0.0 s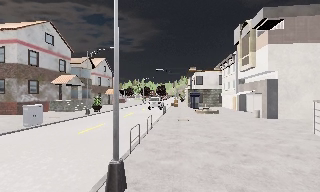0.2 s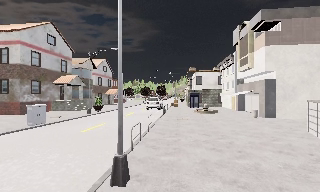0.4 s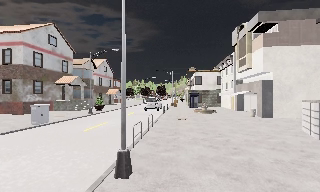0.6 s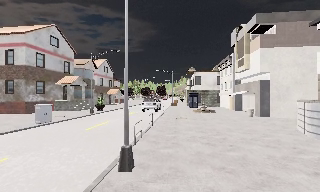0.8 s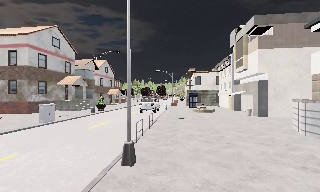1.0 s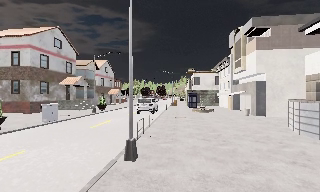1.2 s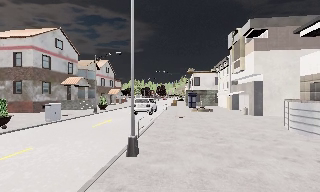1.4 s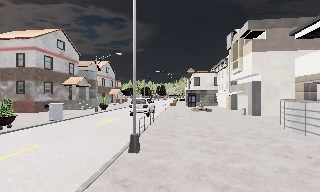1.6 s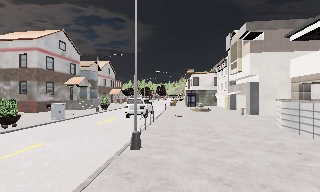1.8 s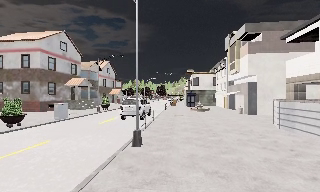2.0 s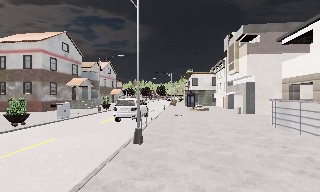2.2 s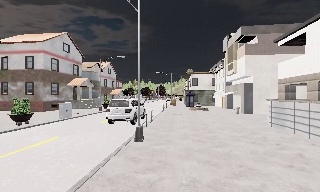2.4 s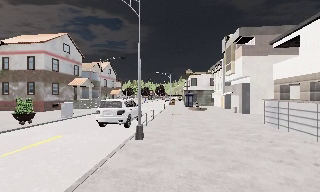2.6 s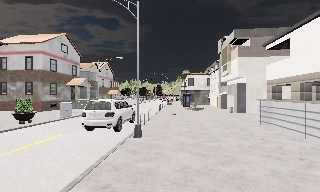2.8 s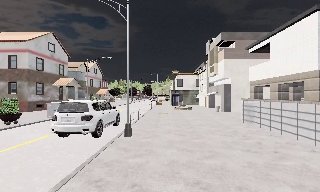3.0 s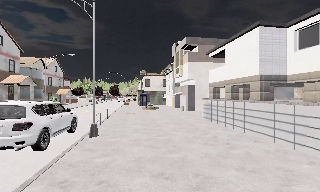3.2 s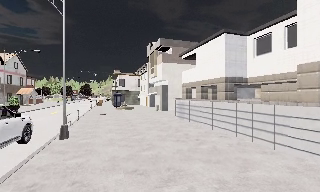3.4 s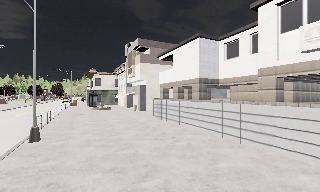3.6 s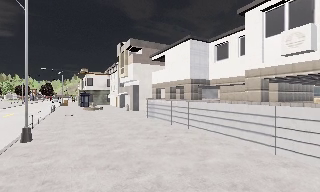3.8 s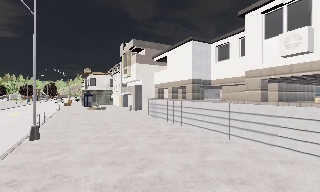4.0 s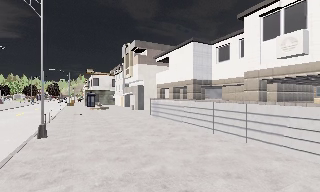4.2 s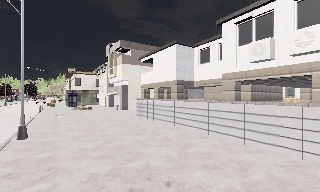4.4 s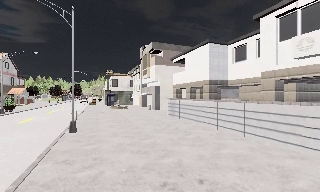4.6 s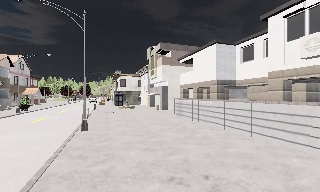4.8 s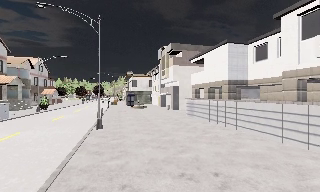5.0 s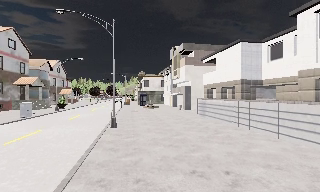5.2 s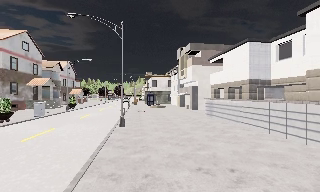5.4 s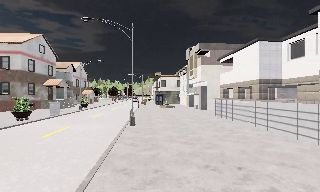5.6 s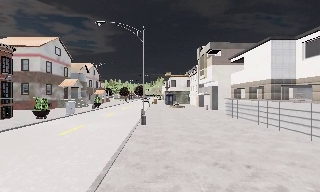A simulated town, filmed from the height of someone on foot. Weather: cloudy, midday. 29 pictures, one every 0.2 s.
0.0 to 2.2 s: The camera travels backward, about 4 m, so what stands in front gets smaller.
2.2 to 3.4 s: The camera swings to its right by about 35 degrees, and the scene slides to the left. It travels backward, about 2 m.
3.4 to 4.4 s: The camera travels backward, about 1.5 m, so what stands in front gets smaller.
4.4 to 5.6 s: The camera swings to its left by about 20 degrees, and the scene slides to the right. It travels backward, about 1.5 m, so what stands in front gets smaller.
The film runs backward here.
